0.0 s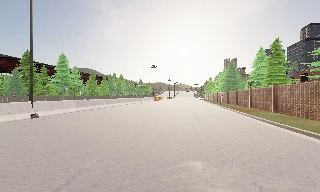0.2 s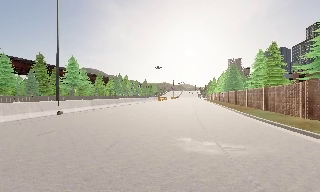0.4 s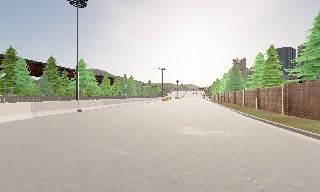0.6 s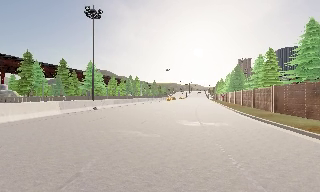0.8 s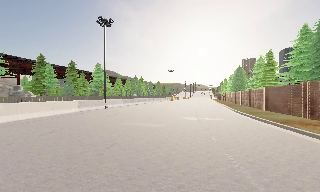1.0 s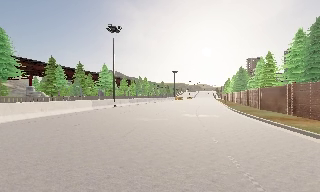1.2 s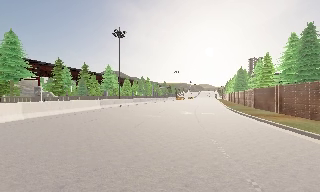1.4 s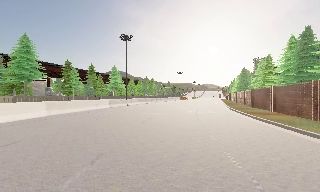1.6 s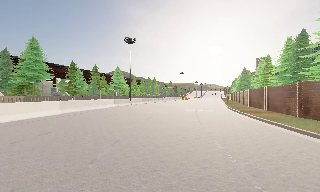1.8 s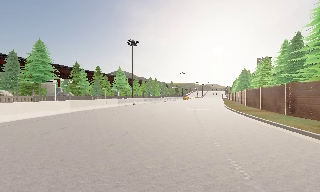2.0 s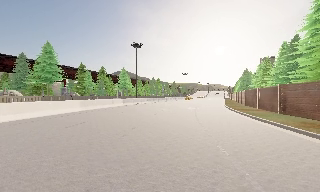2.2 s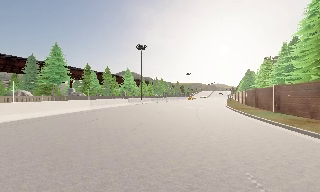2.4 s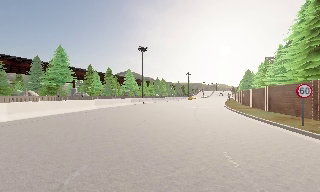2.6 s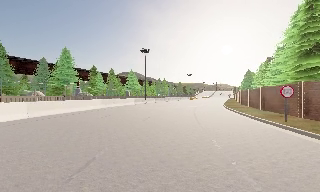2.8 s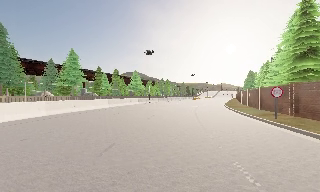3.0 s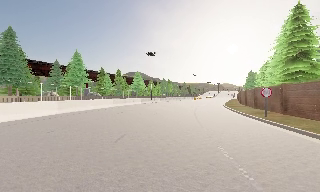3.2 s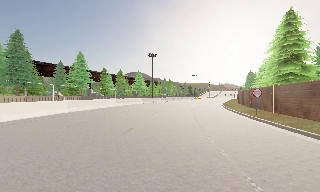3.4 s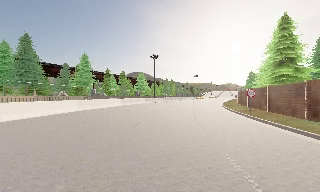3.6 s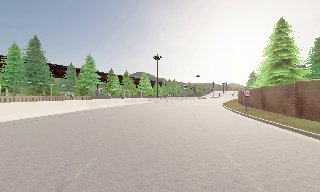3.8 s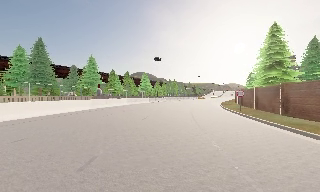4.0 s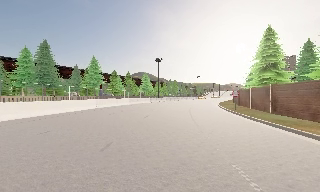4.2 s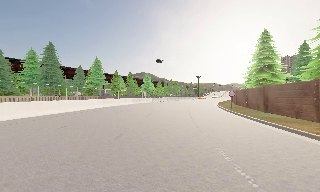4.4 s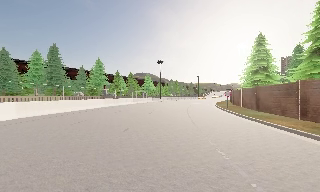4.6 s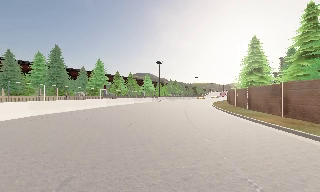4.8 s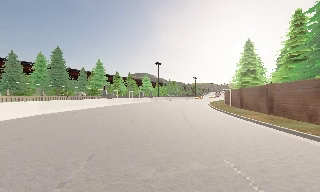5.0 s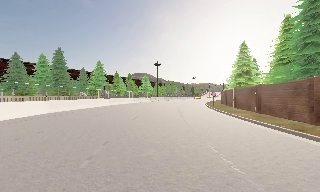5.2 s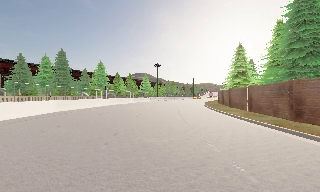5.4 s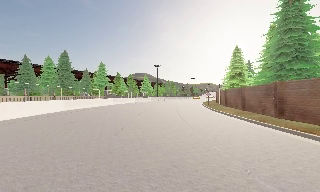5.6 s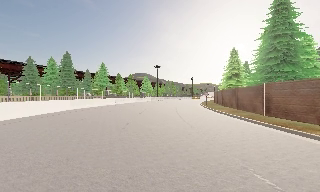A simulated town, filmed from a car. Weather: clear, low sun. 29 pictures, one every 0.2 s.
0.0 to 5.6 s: The camera swings to its left by about 15 degrees, and the scene slides to the right. It travels backward, about 40 m, so what stands in front gets smaller.
The film runs backward here.
